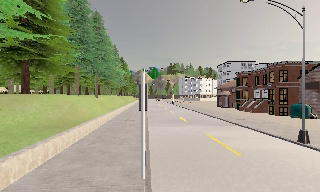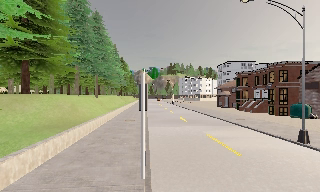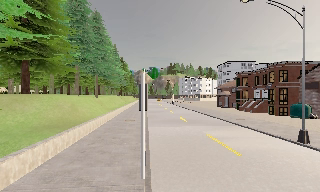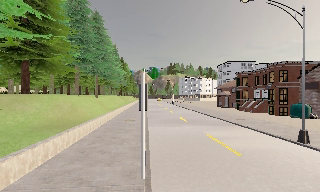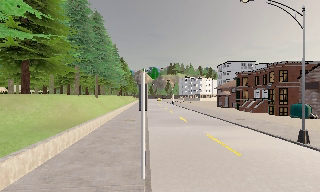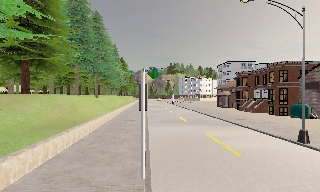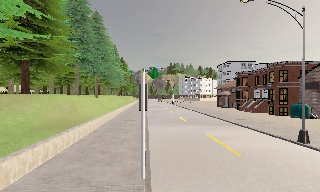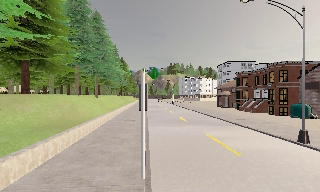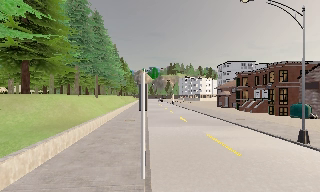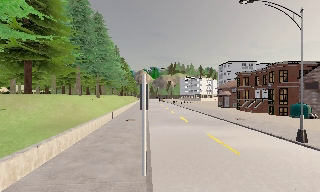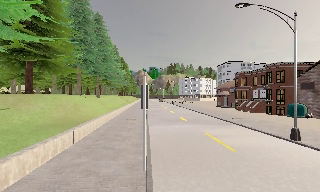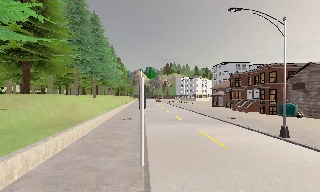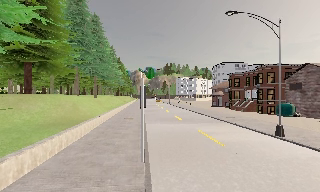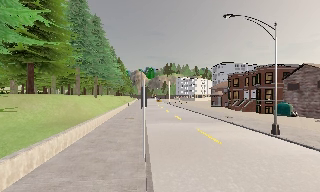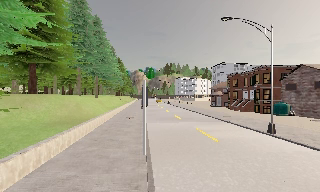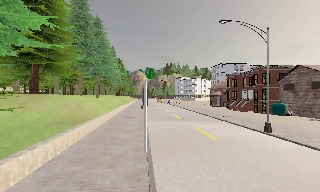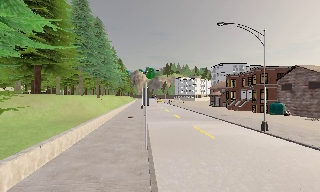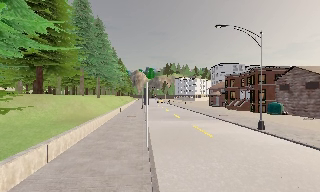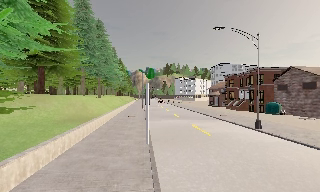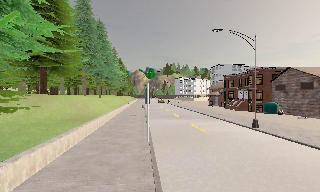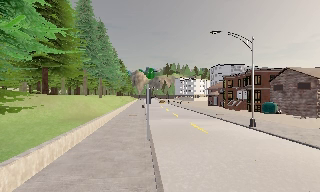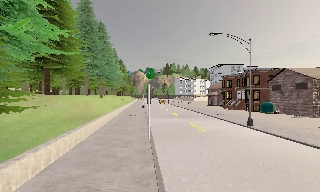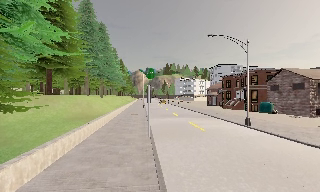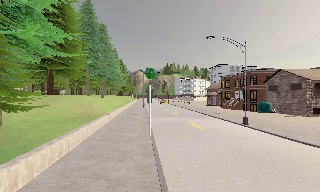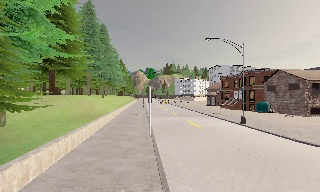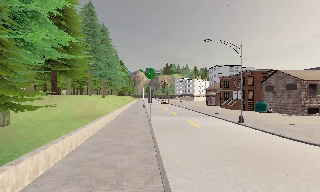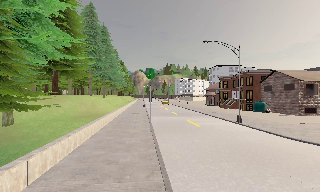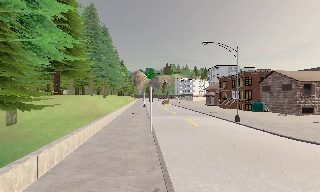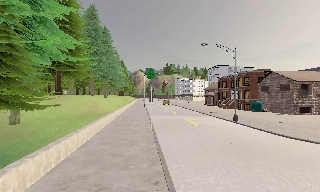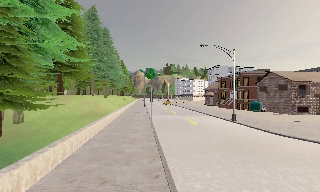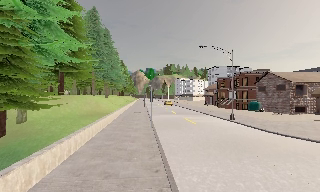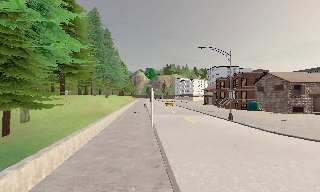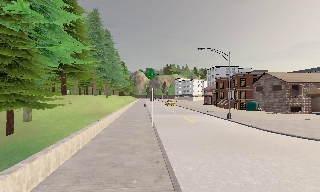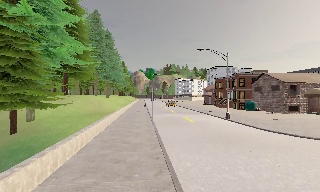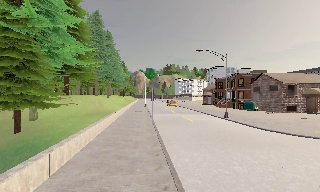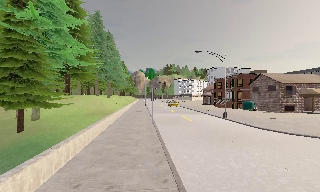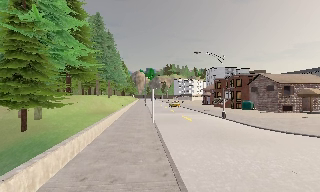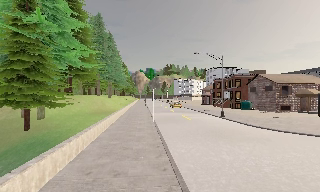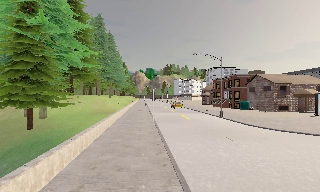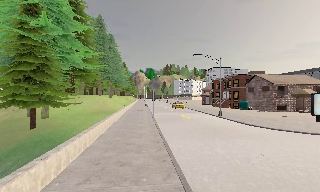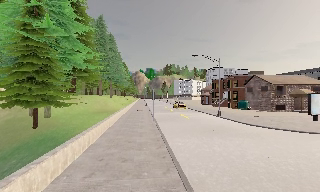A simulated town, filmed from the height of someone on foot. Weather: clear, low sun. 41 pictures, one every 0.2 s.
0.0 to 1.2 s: The camera keeps its place and its aim.
1.2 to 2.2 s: The camera travels backward, about 1 m, so what stands in front gets smaller. It gains speed.
2.2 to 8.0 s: The camera travels backward, about 11 m, so what stands in front gets smaller.
The film runs backward here.
